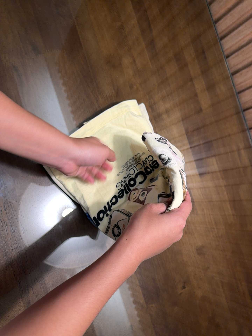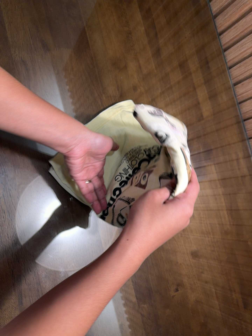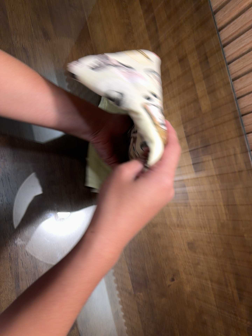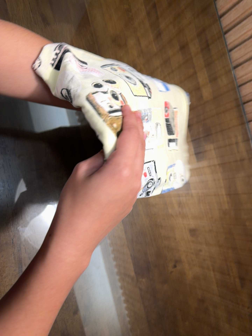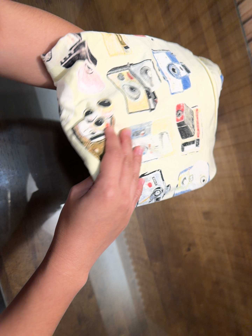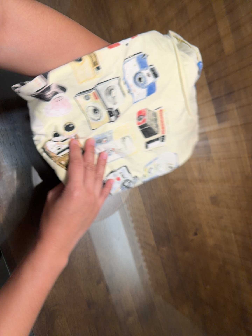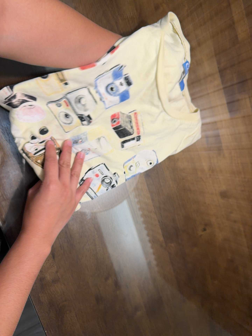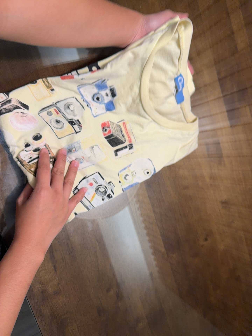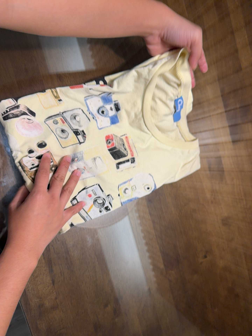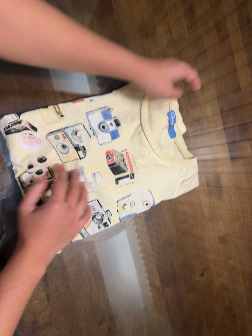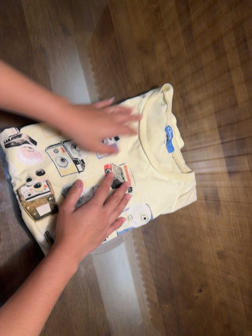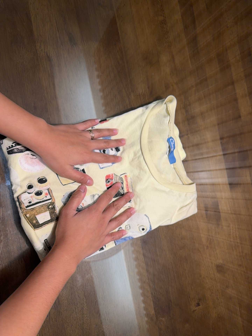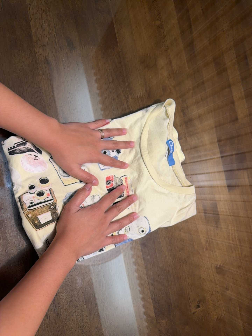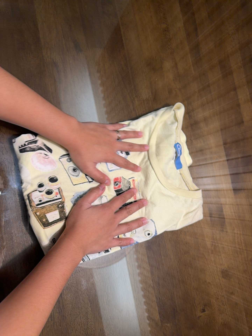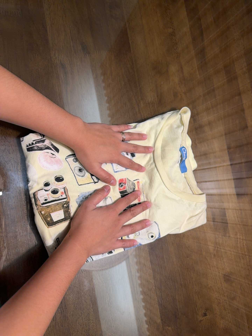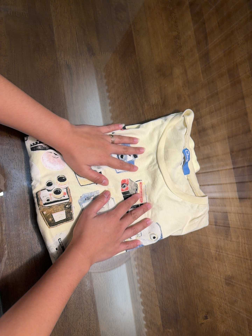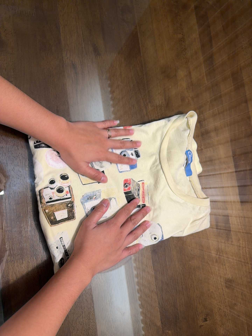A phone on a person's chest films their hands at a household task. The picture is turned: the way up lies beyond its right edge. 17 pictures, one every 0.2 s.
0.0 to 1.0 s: The camera travels toward the bottom of its view, about 5 cm, so close, fixed things drift upward.
1.0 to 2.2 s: The camera travels toward the top of its view, about 7 cm, so close, fixed things drift downward.
2.2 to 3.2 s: The camera shifts only a little, or ends up much as it began.
The film runs forward here.
